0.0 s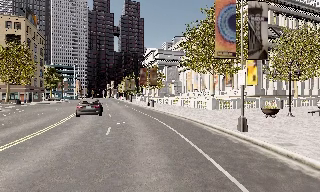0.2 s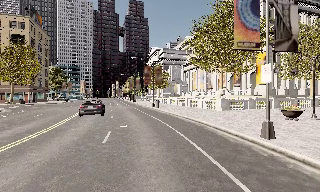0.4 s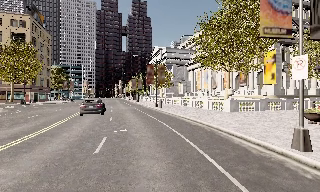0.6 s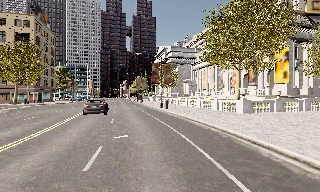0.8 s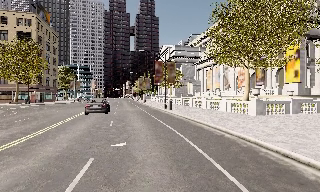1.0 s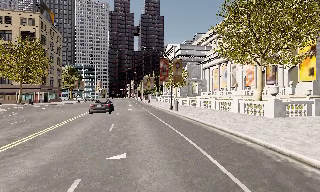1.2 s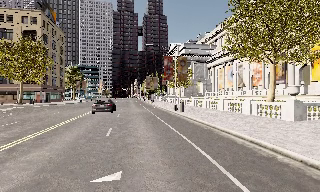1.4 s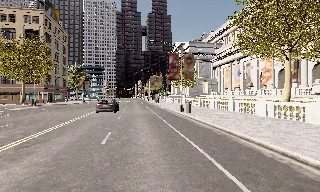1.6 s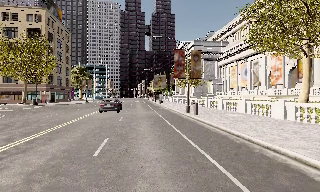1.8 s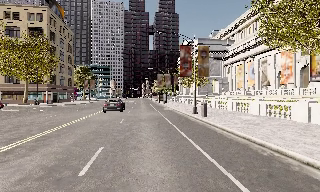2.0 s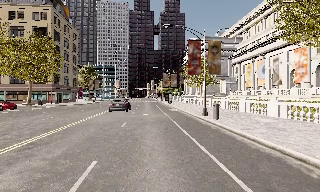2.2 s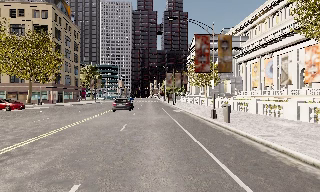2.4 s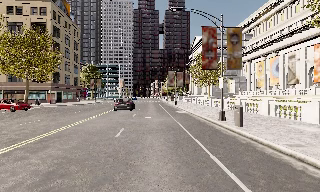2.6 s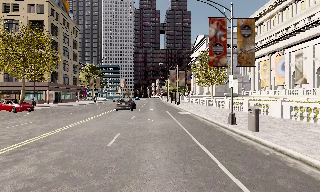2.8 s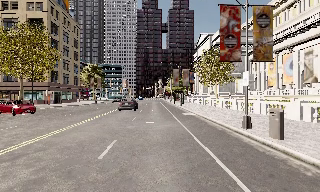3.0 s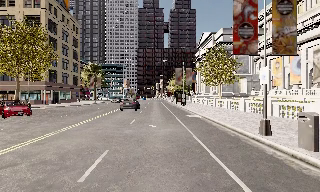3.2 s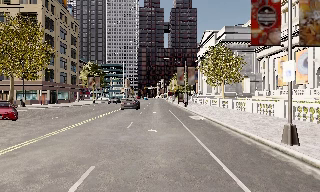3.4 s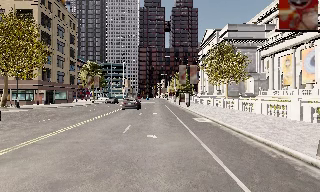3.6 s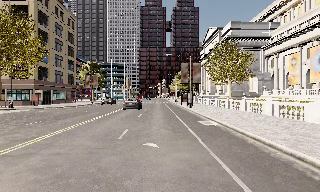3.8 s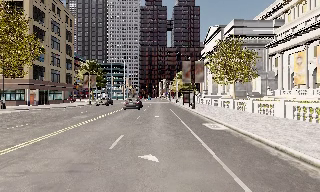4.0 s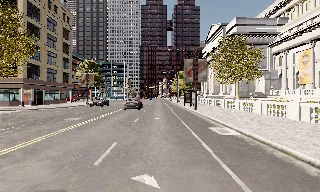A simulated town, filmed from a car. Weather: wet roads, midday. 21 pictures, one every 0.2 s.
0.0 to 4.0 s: The camera pans to its left, which is counterclockwise from overhead, by about 20 degrees. It travels forward, about 25 m, so what stands in front looms larger.
The film runs forward here.
